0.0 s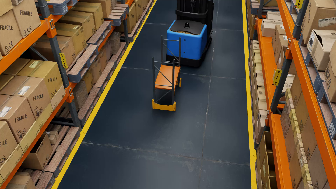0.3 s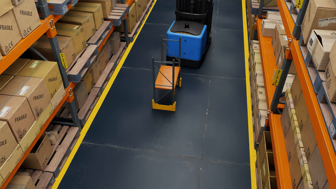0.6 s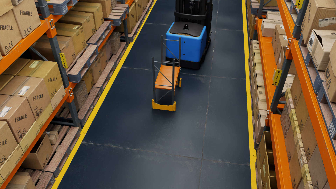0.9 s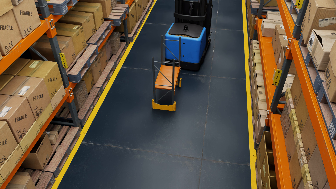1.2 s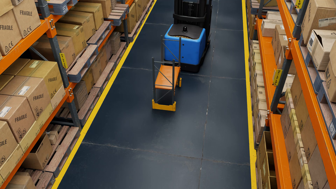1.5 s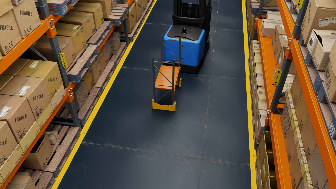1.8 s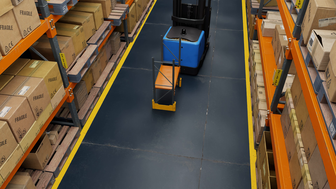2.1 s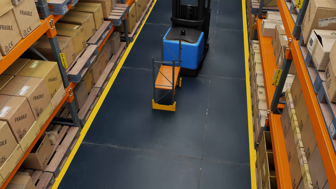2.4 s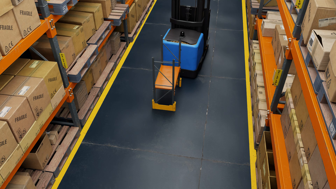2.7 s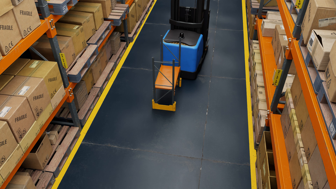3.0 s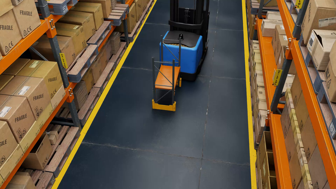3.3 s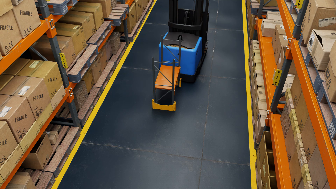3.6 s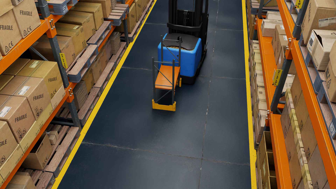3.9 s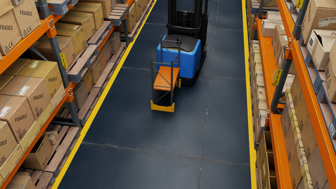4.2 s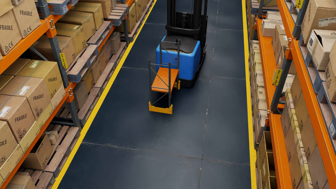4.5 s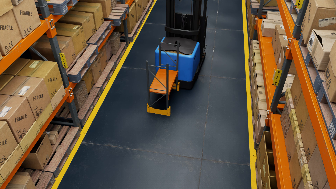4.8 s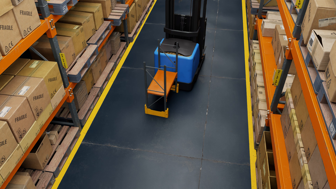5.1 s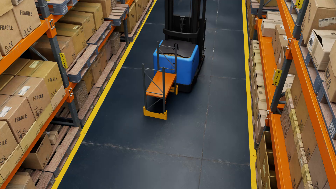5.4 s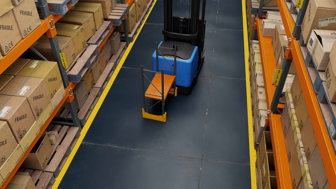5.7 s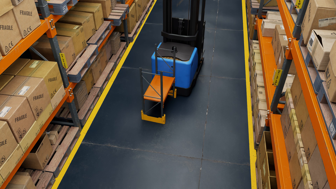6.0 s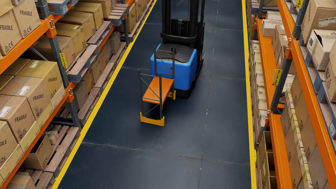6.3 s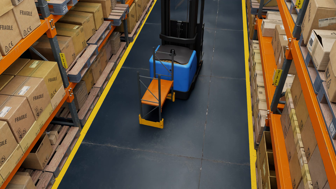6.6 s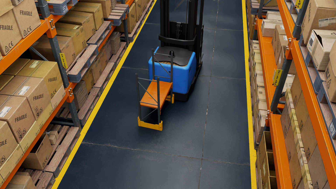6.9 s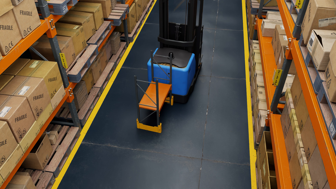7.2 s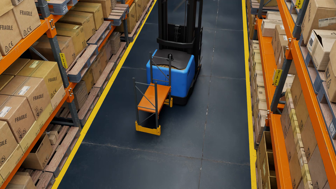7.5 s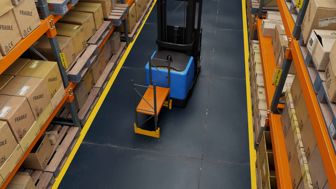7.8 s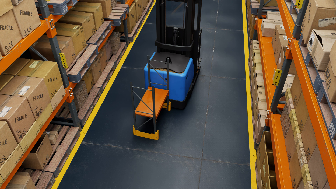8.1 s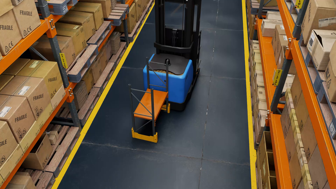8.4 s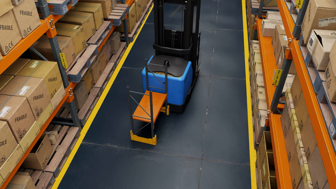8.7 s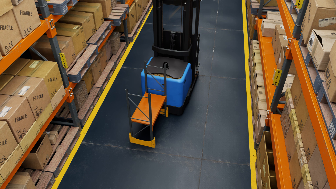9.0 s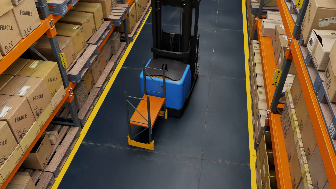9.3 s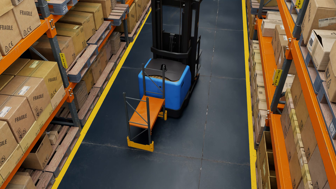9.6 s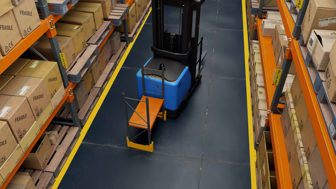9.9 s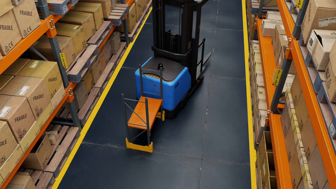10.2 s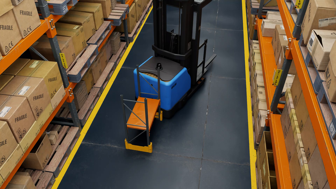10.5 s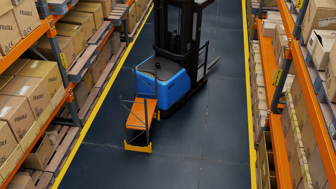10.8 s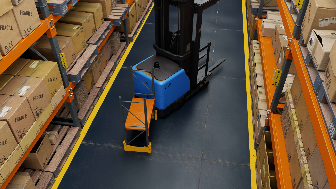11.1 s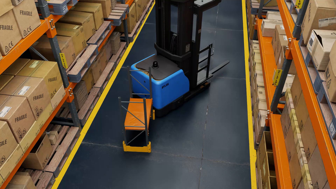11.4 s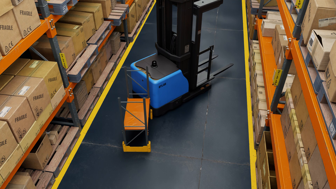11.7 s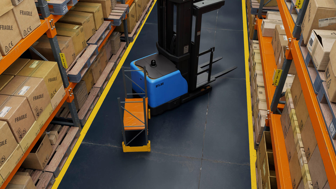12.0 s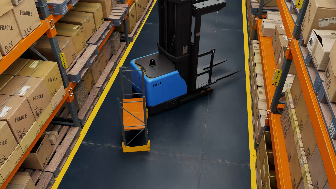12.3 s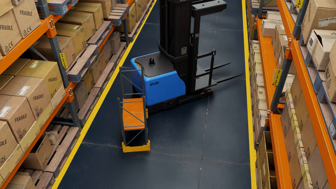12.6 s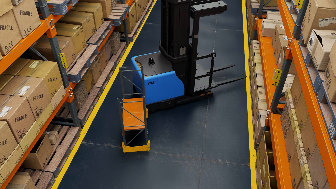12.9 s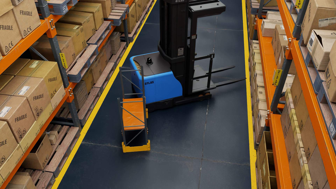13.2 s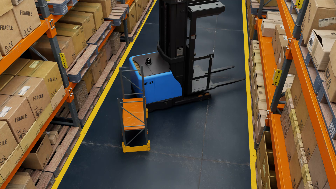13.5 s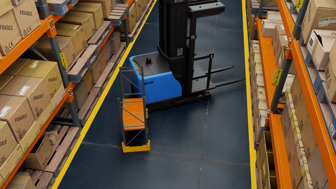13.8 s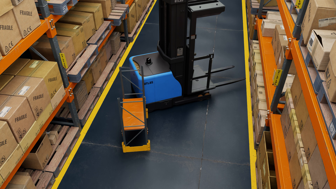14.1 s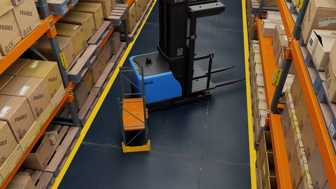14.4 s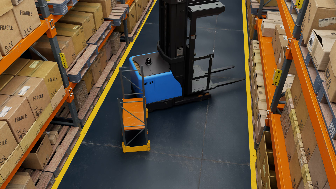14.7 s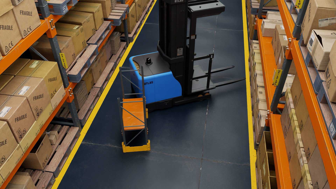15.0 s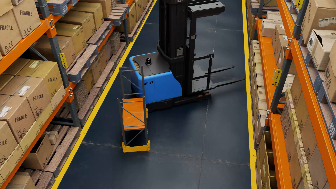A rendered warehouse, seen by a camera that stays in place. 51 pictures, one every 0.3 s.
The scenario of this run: A forklift runs into an object in its way.
